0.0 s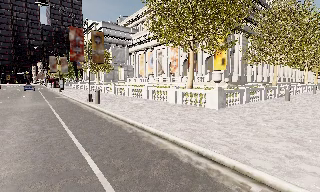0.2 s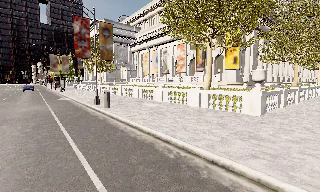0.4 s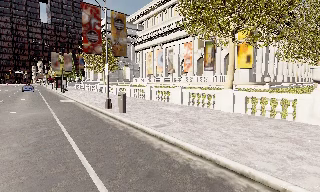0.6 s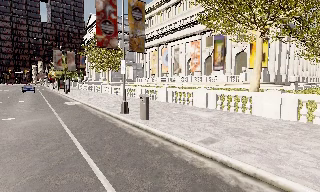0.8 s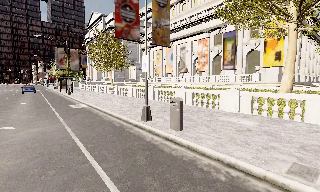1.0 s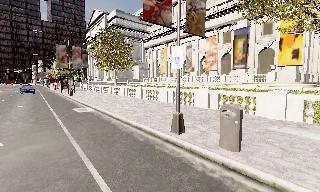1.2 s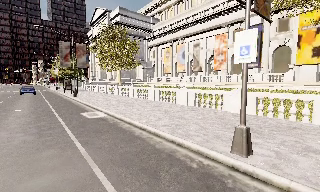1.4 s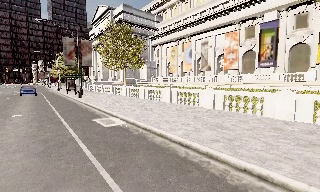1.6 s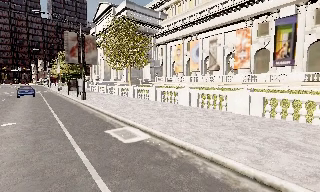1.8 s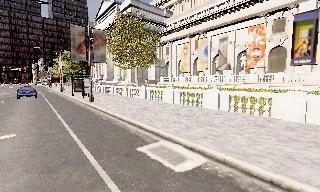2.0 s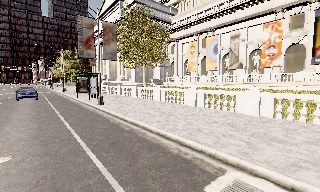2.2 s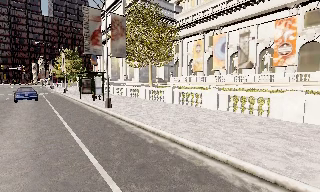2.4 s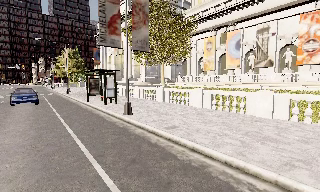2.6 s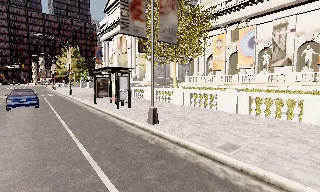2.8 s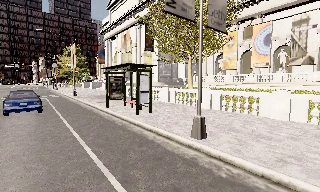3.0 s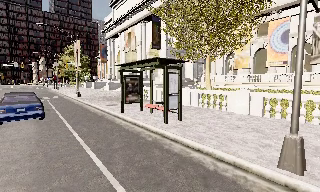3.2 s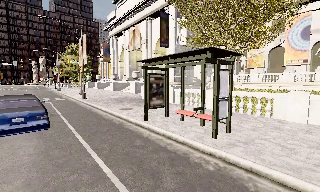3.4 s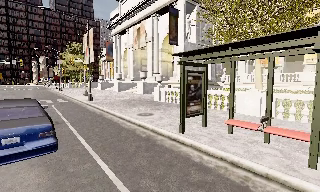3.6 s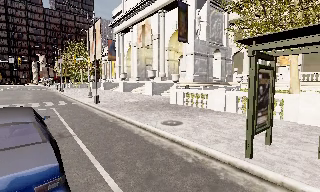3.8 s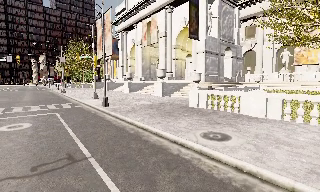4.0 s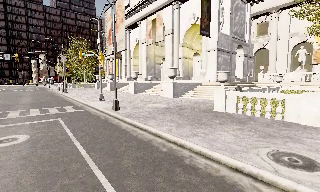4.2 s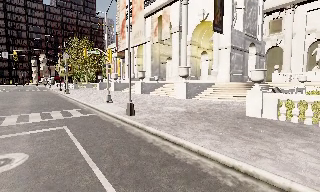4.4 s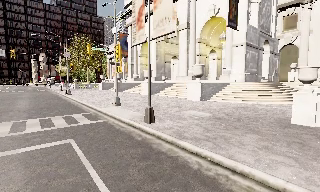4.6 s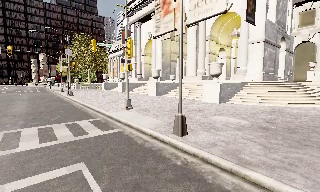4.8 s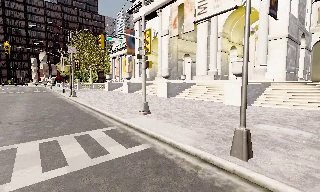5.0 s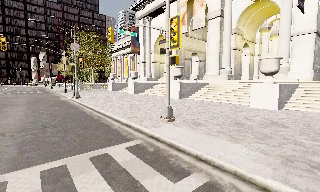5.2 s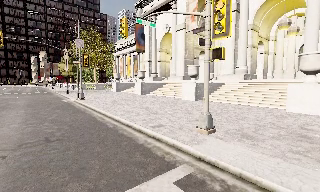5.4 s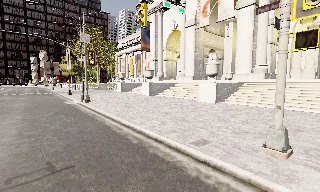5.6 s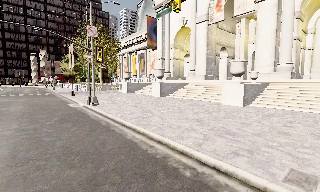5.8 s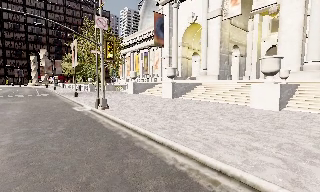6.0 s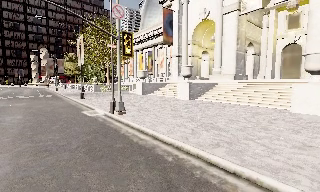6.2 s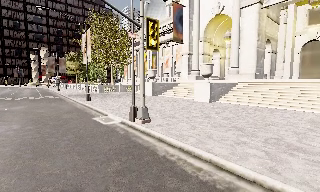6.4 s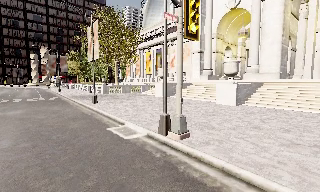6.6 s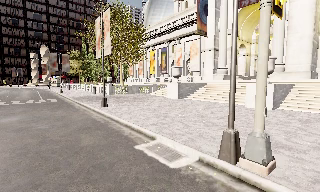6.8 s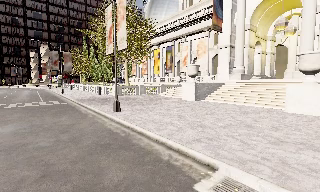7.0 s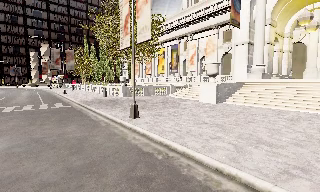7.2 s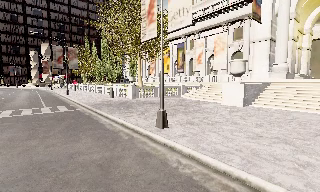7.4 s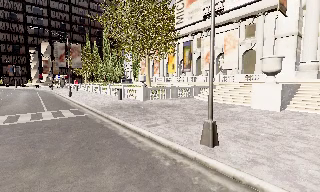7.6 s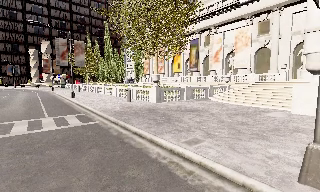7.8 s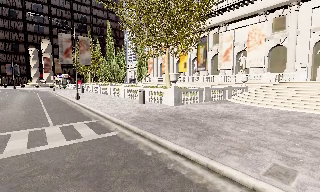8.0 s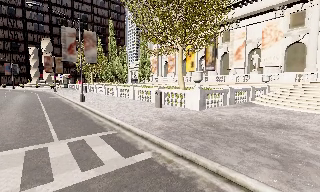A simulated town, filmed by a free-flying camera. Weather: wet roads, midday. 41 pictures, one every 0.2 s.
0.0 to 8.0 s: The camera travels forward and to its left, about 90 m, so what stands in front looms larger.
The film runs forward here.
